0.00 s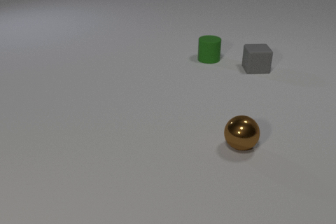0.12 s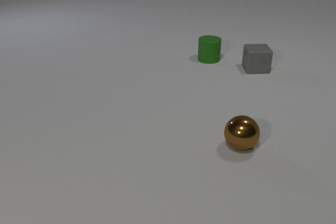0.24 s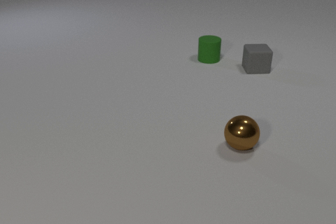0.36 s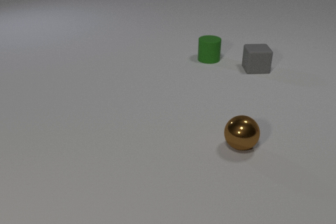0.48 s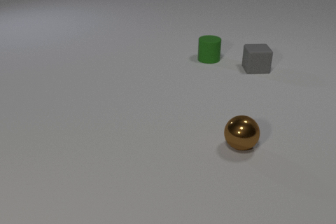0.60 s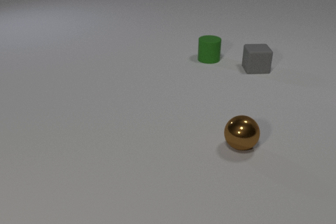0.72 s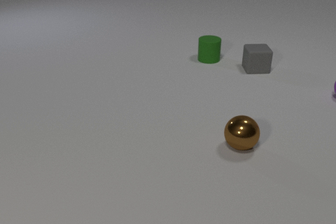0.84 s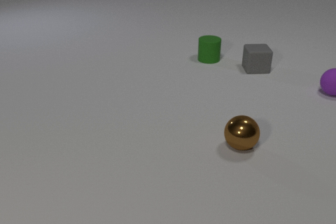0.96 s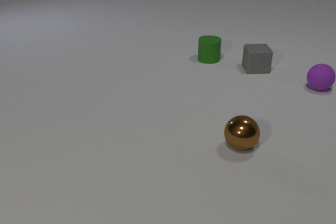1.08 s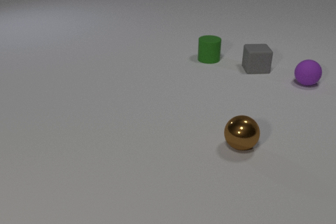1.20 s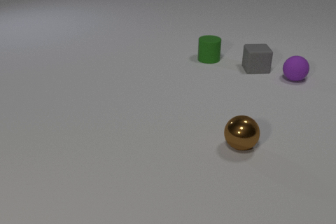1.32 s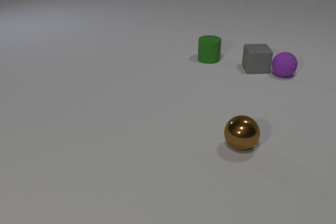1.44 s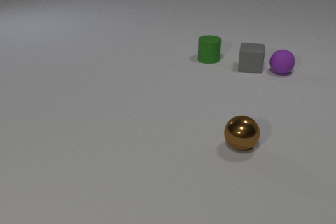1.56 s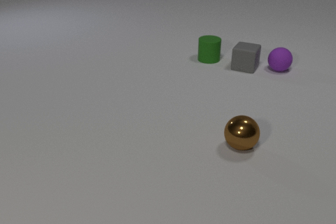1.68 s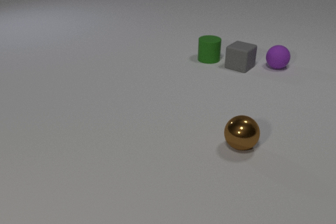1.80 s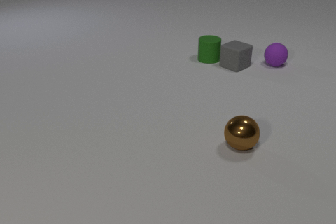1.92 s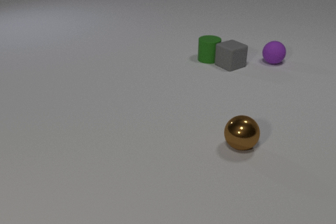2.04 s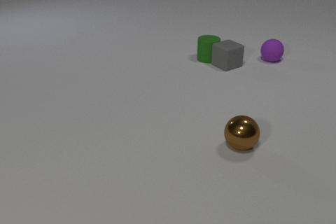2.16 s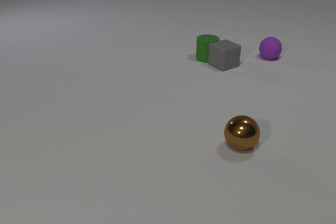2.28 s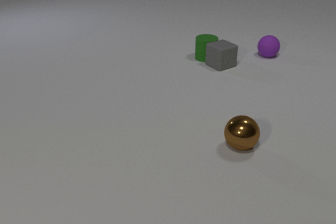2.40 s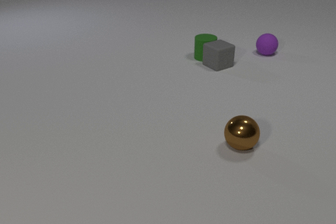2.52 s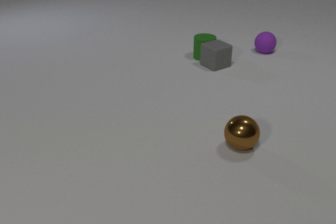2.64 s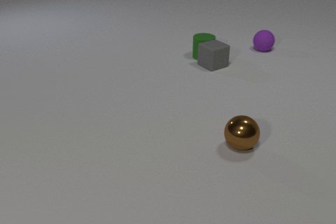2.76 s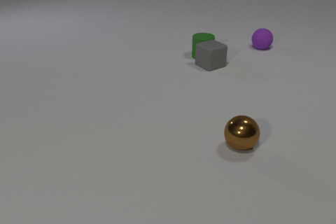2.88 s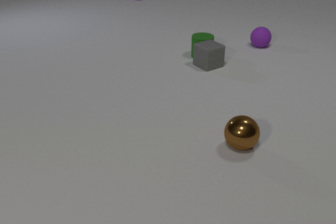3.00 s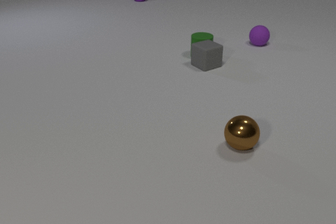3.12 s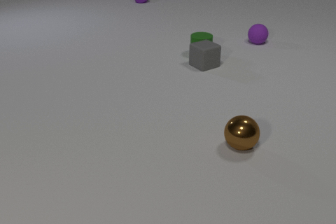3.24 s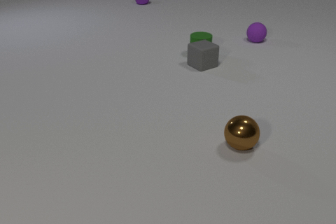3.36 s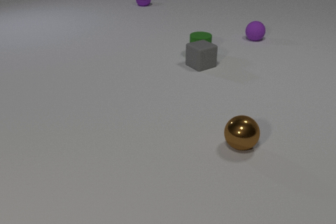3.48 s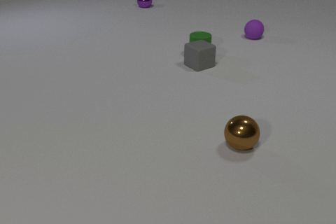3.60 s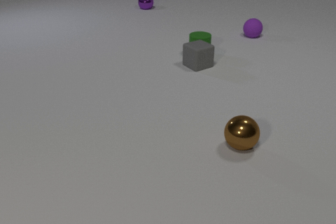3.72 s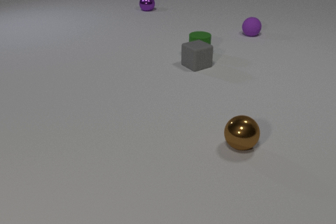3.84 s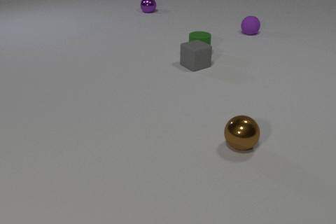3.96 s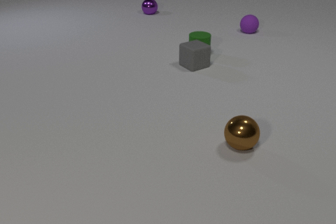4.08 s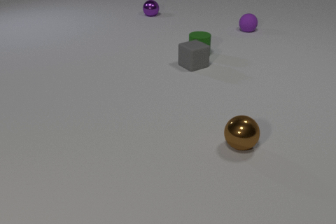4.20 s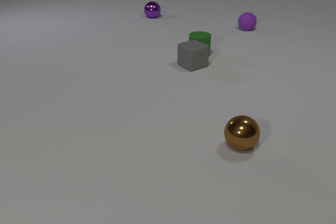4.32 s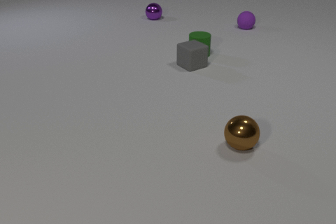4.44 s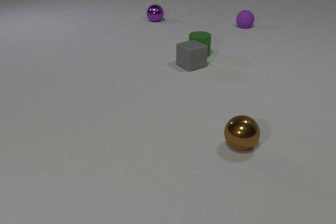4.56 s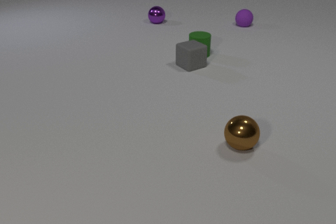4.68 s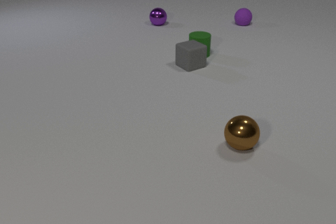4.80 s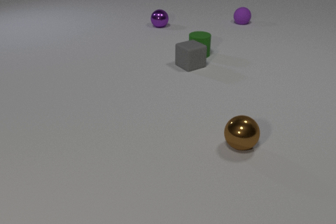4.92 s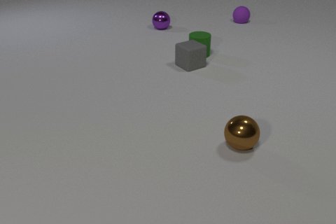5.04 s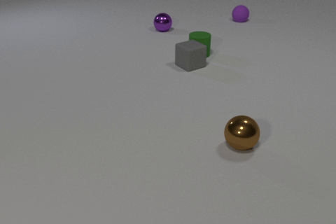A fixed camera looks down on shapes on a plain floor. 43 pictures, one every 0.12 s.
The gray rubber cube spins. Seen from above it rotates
clockwise.
The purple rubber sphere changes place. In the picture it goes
away from the camera.
0.00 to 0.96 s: The purple rubber sphere comes in at the right edge, rolls to the left and away from the camera.
0.96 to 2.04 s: The purple rubber sphere rolls away from the camera and to the left. The gray rubber cube slides to the left, spins clockwise seen from above by about 60 degrees, its near face sliding to the left. The purple rubber sphere and the gray rubber cube collide. The gray rubber cube and the green rubber cylinder collide.
2.04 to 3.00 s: The purple rubber sphere rolls away from the camera. The gray rubber cube slides to the left. The green rubber cylinder slides away from the camera and to the left. The purple metal sphere comes in at the top edge, rolls toward the camera.
3.00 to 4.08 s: The purple rubber sphere rolls away from the camera. The gray rubber cube slides to the left. The purple metal sphere rolls toward the camera.
4.08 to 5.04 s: The purple rubber sphere rolls away from the camera. The purple metal sphere rolls toward the camera.
How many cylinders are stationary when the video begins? 1.
What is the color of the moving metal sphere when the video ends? purple.
How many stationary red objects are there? 0.
